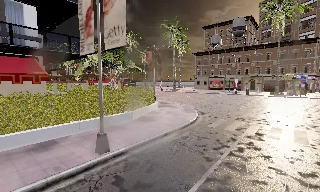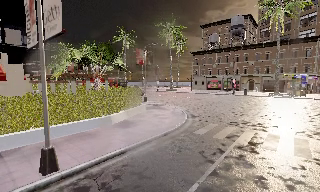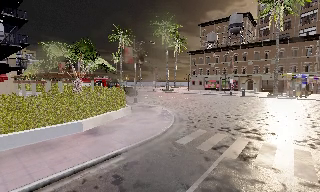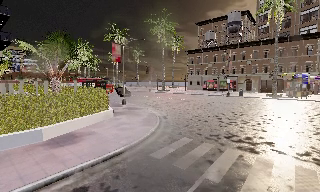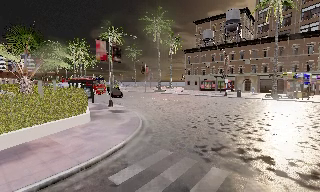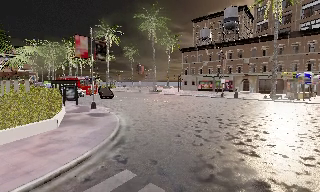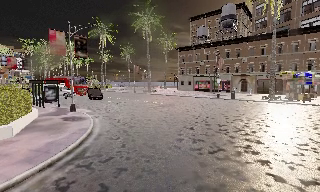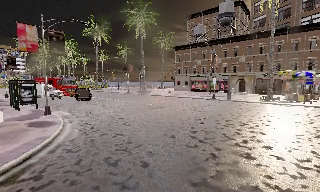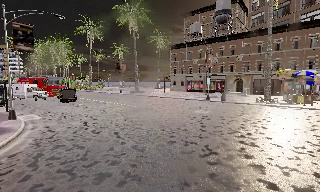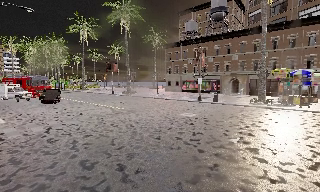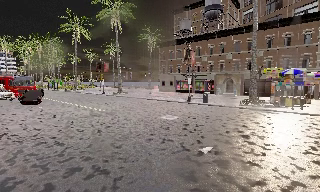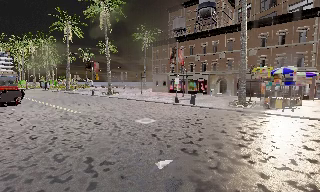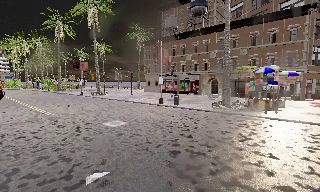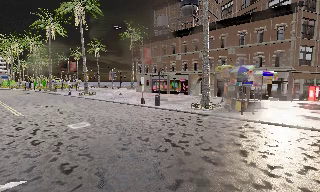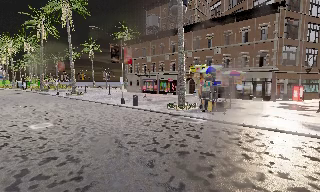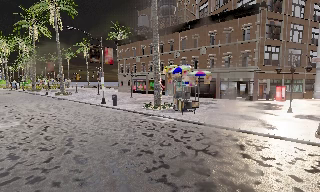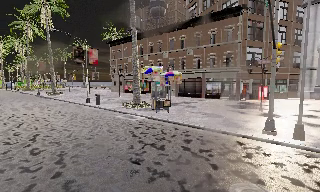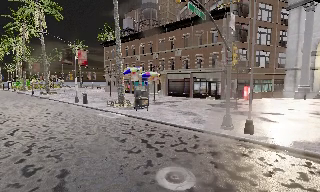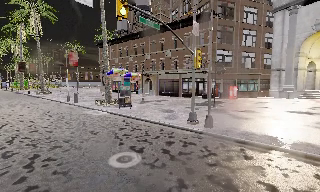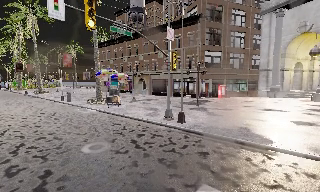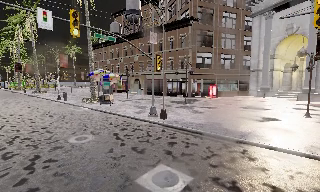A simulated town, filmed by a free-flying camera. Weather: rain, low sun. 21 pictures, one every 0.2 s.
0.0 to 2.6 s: The camera travels to its right and forward, about 25 m, so close, fixed things drift to the left.
2.6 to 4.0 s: The camera travels to its right, about 13 m, so close, fixed things drift to the left.
The film runs backward here.
